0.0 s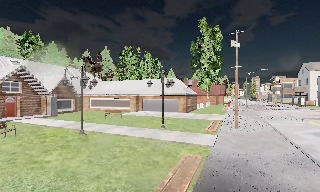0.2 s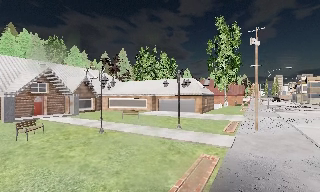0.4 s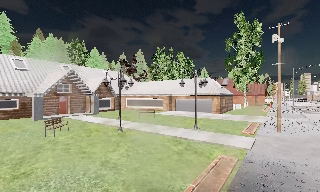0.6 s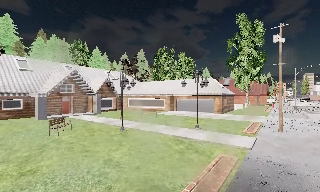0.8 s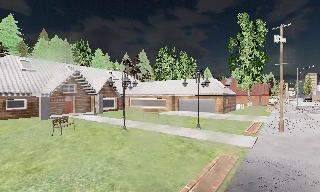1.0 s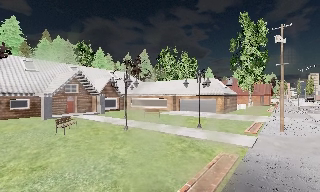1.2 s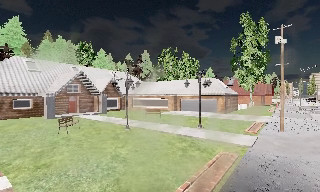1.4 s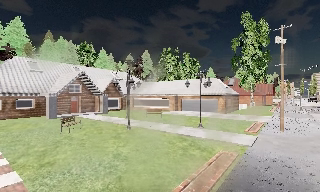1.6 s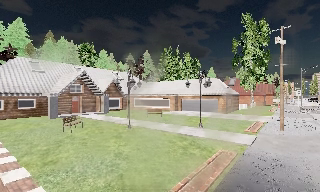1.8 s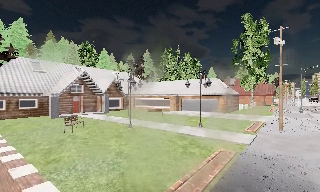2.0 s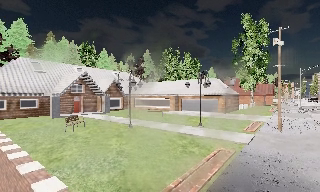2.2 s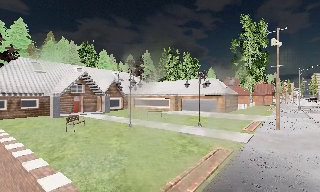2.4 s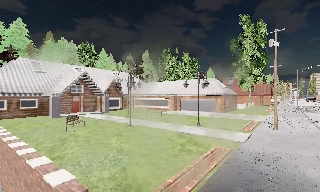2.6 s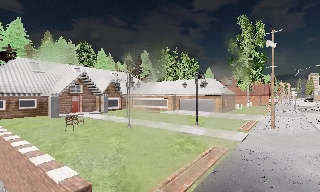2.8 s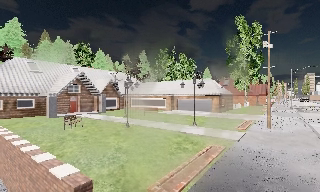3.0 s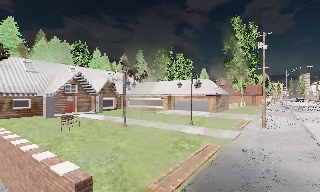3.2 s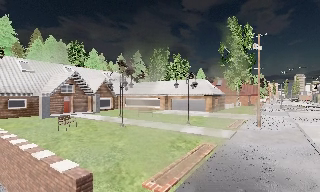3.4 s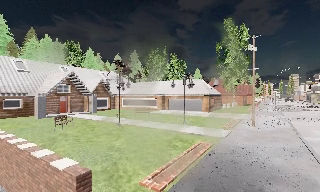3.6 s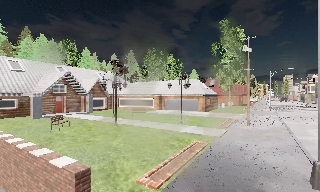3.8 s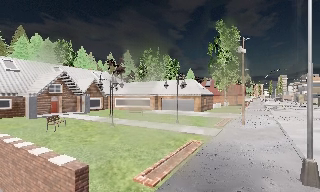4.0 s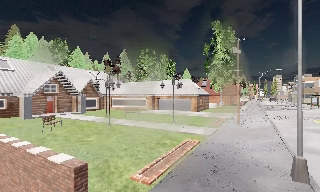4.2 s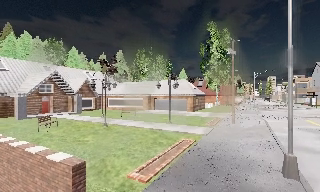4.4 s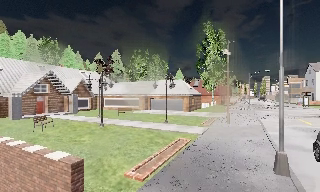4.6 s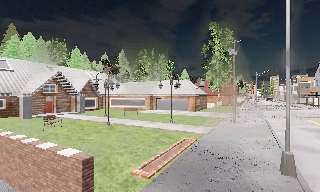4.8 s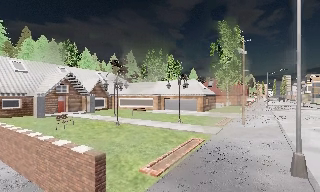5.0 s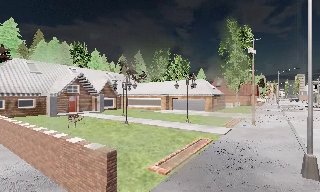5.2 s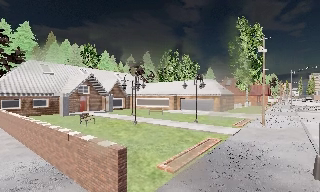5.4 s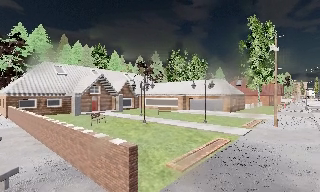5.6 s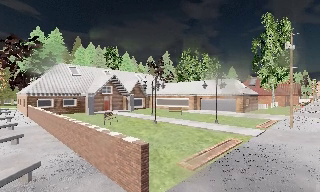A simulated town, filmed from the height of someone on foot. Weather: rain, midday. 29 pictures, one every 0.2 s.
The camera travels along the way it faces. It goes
backward.
0.0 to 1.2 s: The camera swings to its left by about 15 degrees, and the scene slides to the right. It travels backward, about 1 m, so what stands in front gets smaller.
1.2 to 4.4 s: The camera swings to its right by about 10 degrees, and the scene slides to the left. It travels backward, about 2 m, so what stands in front gets smaller.
4.4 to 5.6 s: The camera swings to its left by about 15 degrees, and the scene slides to the right. It travels backward, about 0.5 m, so what stands in front gets smaller.
The film runs backward here.
